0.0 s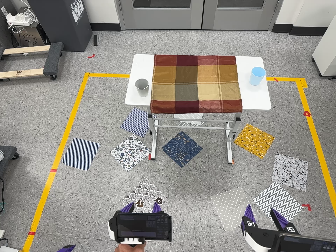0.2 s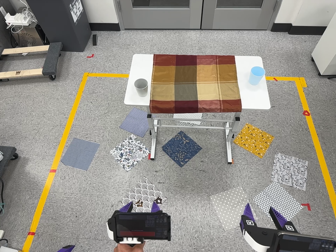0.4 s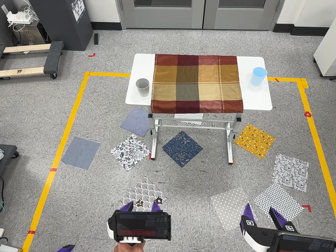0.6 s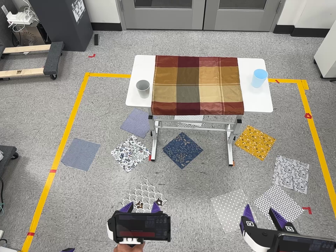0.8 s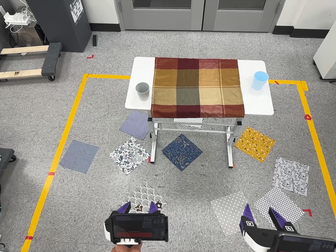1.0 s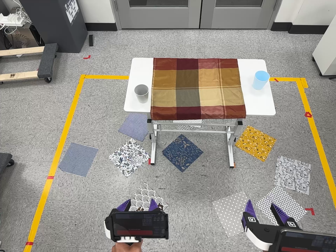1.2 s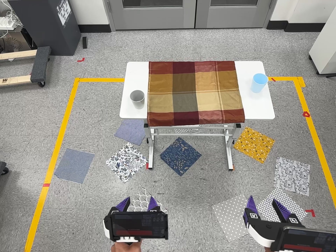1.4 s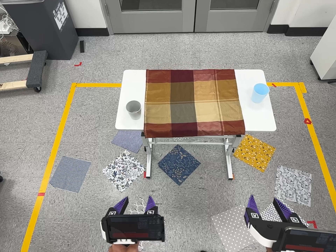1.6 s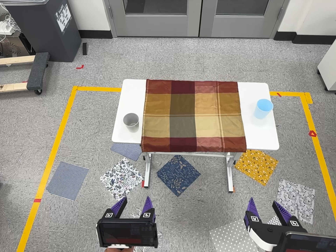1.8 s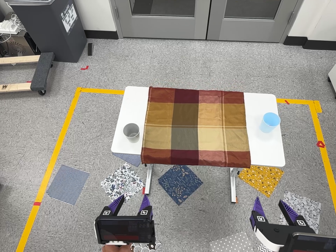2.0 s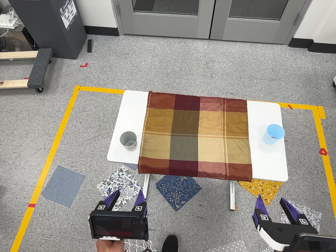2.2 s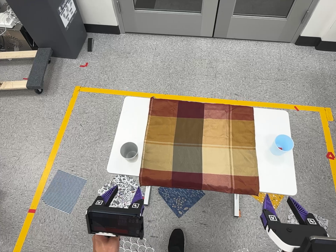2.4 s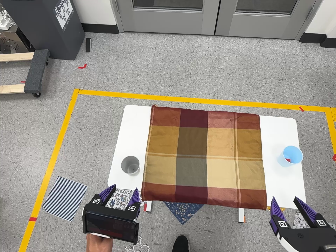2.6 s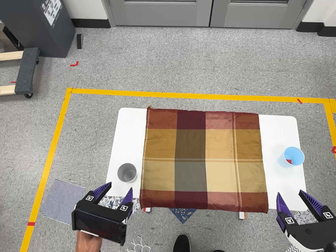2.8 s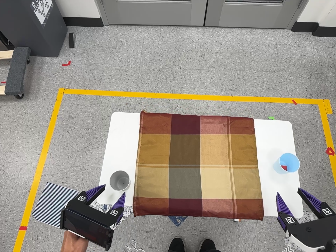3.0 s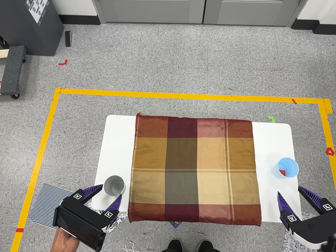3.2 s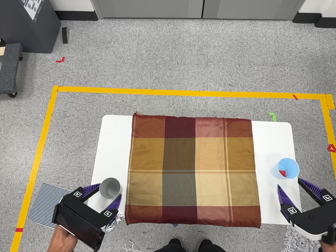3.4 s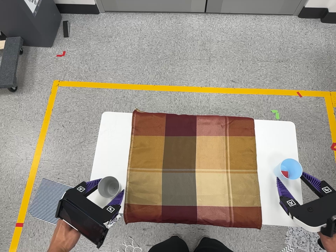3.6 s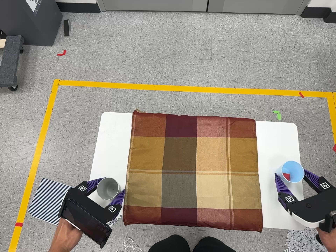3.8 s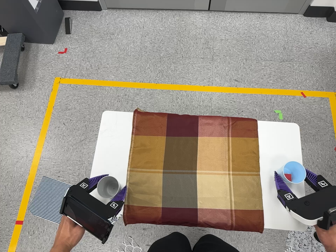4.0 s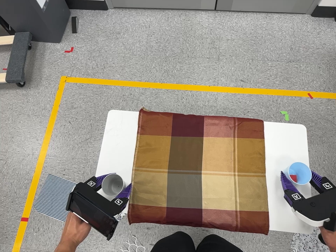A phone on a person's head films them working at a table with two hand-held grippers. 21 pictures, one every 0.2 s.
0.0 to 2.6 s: The camera travels toward the top of its view and forward, about 70 cm, so close, fixed things drift downward. Its aim tips toward the bottom of its view by about 10 degrees.
2.6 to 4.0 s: The camera travels toward the top of its view, forward and to its right, about 16 cm, so close, fixed things drift downward.
The film runs forward here.
